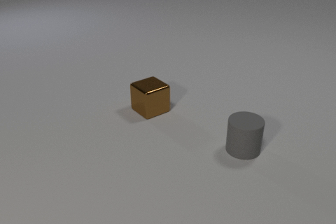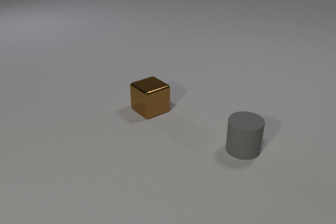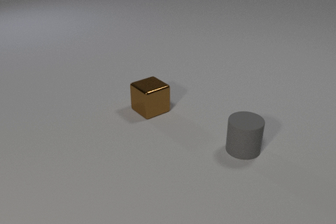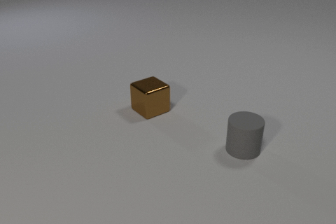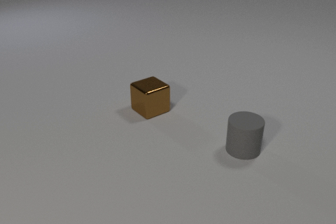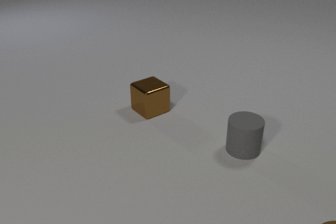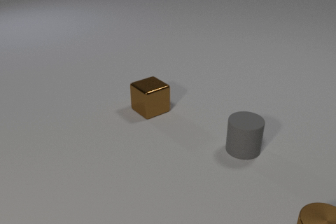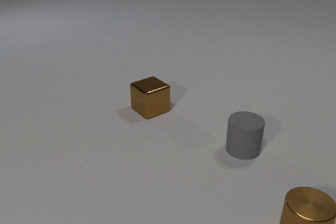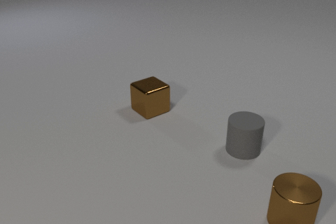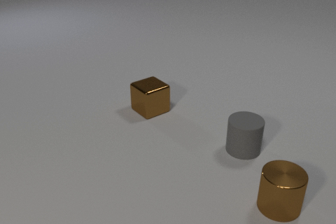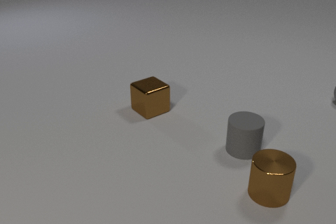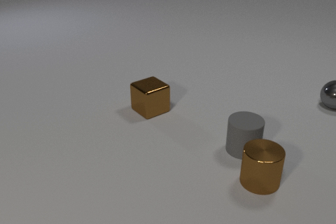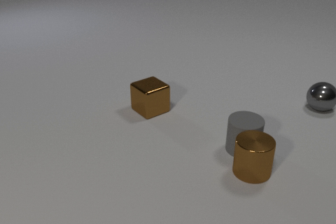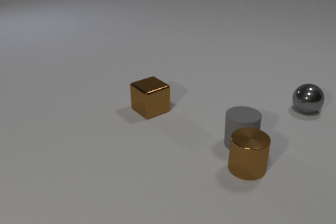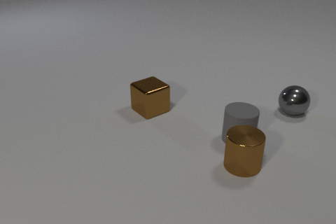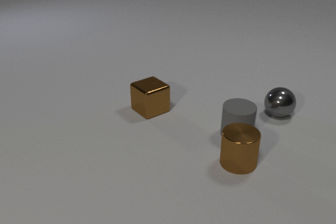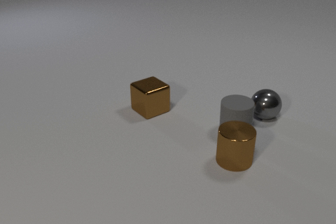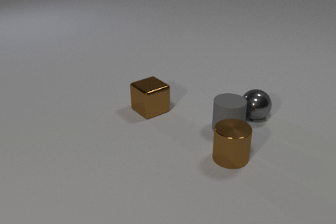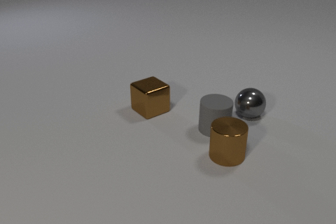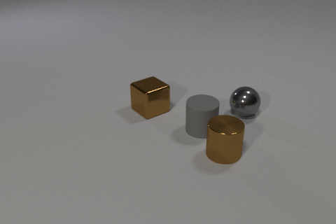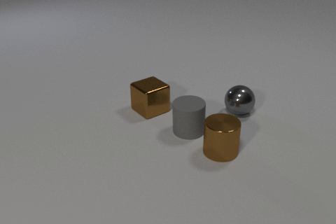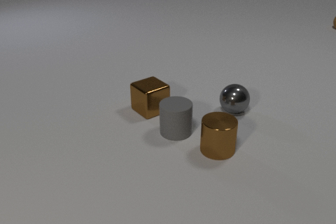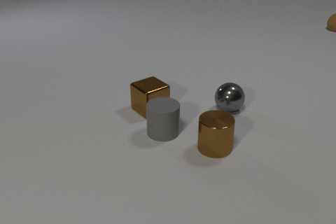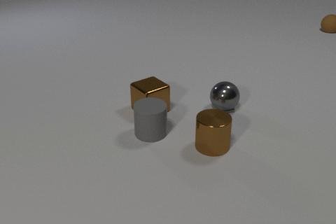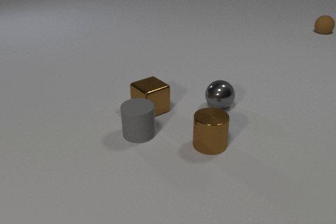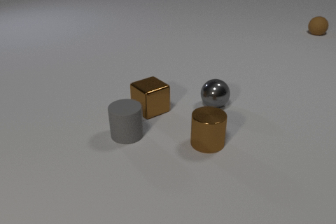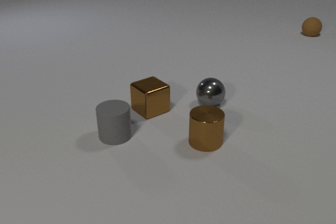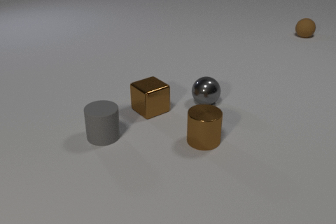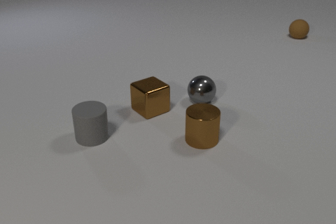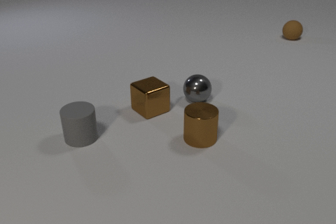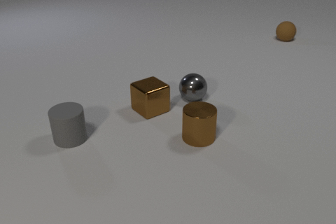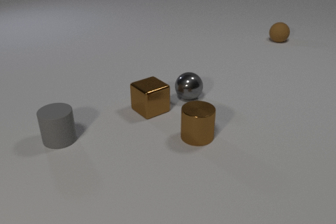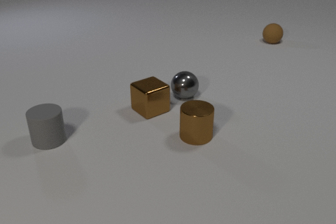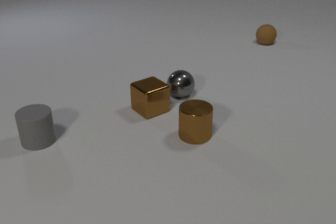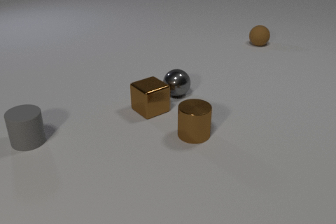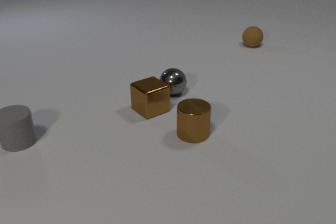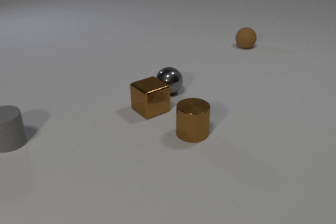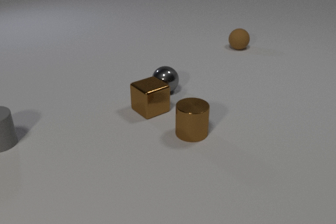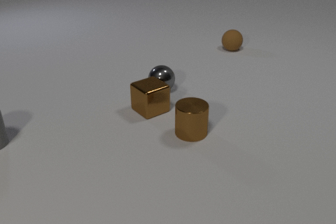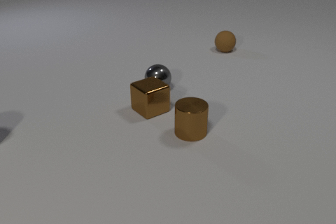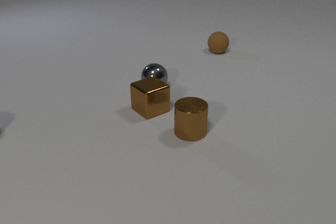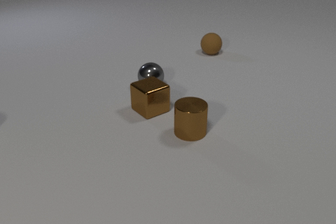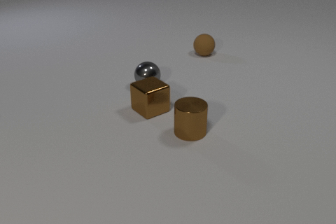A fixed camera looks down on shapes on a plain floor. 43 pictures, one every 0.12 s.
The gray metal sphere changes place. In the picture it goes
to the left.
The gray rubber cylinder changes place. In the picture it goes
to the left.
0.00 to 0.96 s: The brown metal cylinder comes in at the bottom edge, slides away from the camera and to the left.
0.96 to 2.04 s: The brown metal cylinder slides away from the camera and to the left. The gray rubber cylinder slides away from the camera and to the left. The gray metal sphere comes in at the right edge, rolls to the left and toward the camera. The brown metal cylinder and the gray rubber cylinder collide. The gray rubber cylinder and the gray metal sphere collide.
2.04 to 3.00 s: The brown metal cylinder slides to the left and away from the camera. The gray rubber cylinder slides to the left. The gray metal sphere rolls to the left and away from the camera. The brown rubber sphere comes in at the right edge, rolls toward the camera and to the left.
3.00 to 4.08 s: The brown metal cylinder slides away from the camera and to the left. The gray rubber cylinder slides to the left. The gray metal sphere rolls to the left and away from the camera. The brown rubber sphere rolls to the left and toward the camera.
4.08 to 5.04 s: The gray rubber cylinder slides to the left, leaves at the left edge. The gray metal sphere rolls to the left and away from the camera. The brown rubber sphere rolls to the left and toward the camera.
How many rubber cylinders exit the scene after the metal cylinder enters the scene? 1.
Are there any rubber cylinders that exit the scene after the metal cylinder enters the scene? yes.
How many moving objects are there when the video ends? 2.
